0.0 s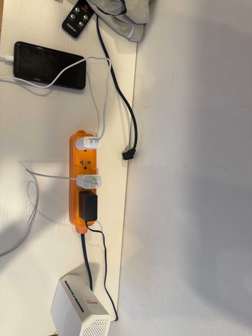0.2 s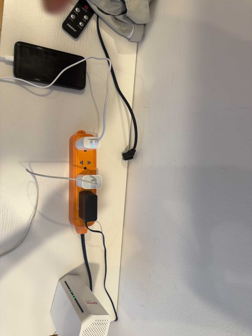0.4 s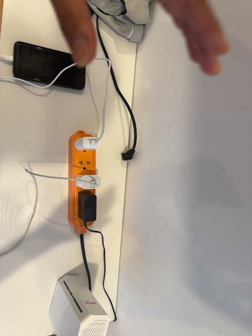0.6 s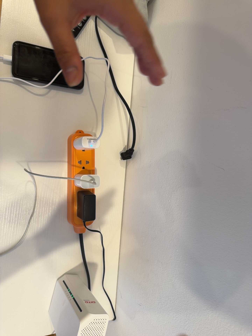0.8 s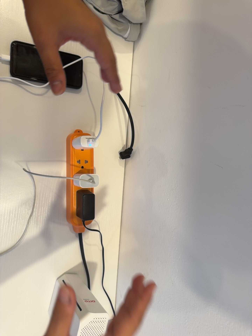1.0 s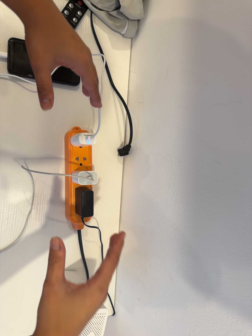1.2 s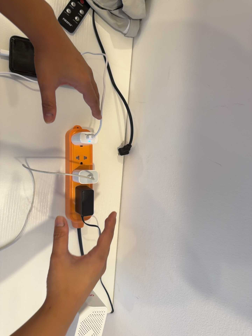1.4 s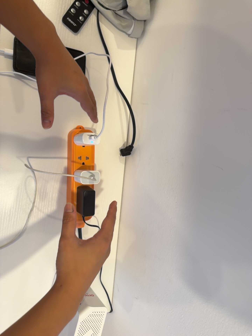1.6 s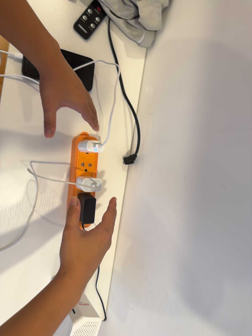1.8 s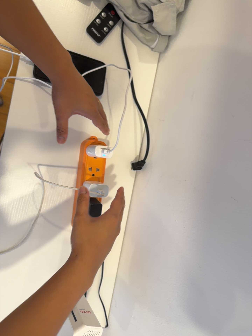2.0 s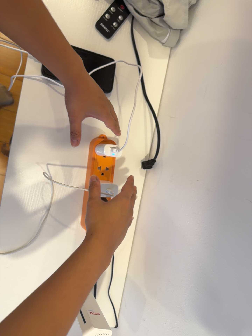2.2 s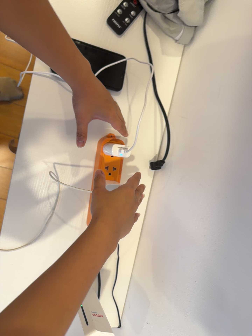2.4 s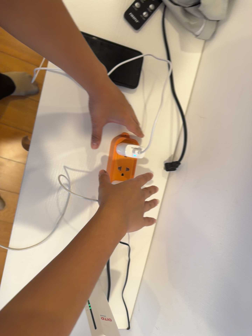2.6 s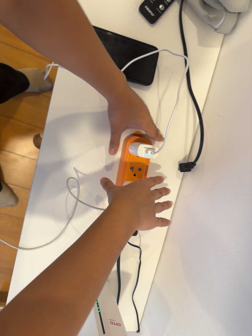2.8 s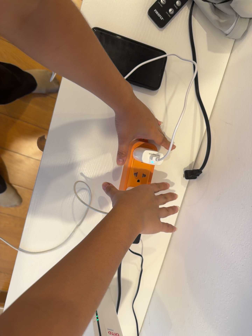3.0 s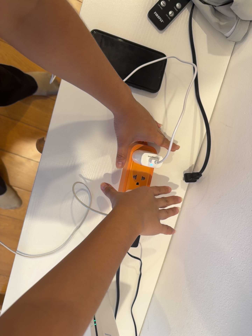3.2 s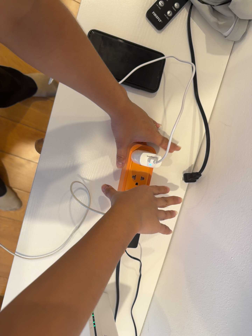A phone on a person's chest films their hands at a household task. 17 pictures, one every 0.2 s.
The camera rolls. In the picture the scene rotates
clockwise.
0.0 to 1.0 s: The camera keeps its place and its aim.
1.0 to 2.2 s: The camera travels toward the top of its view, about 6 cm. It rolls about its line of sight by about 10 degrees, and the scene rotates clockwise.
2.2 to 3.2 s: The camera shifts only a little, or ends up much as it began.
The film runs backward here.
